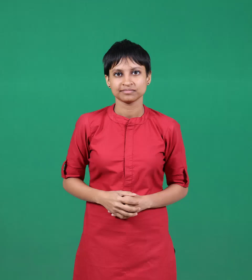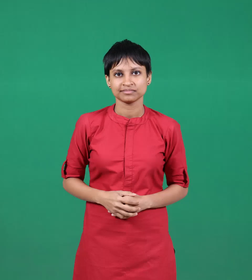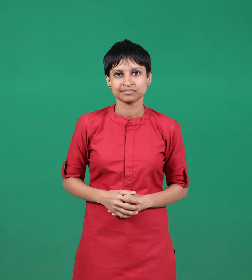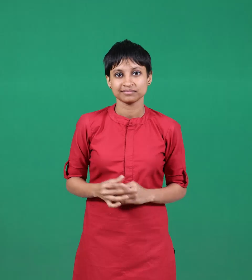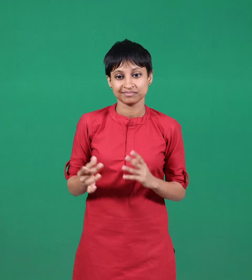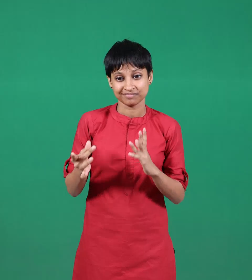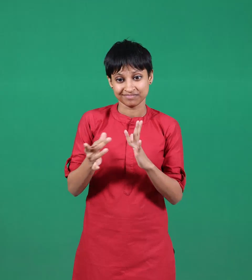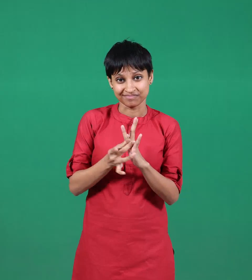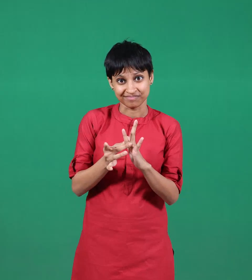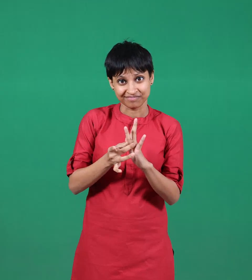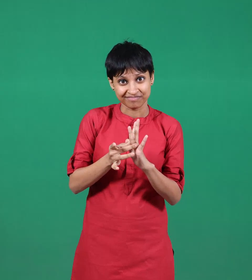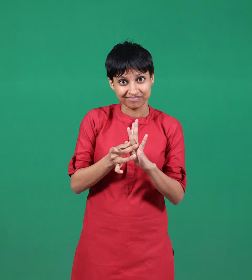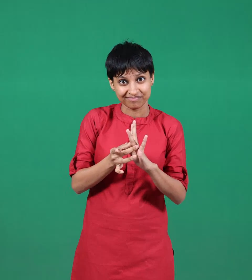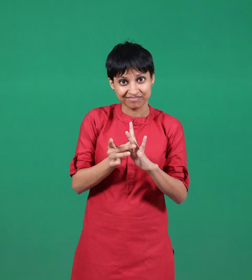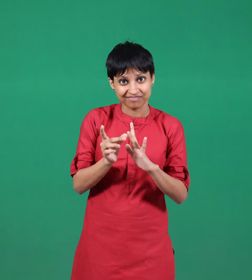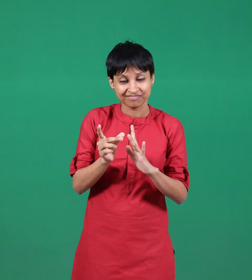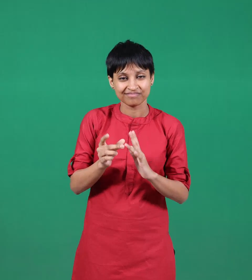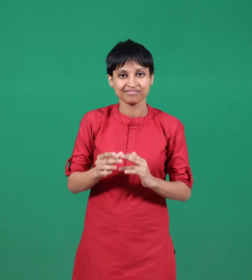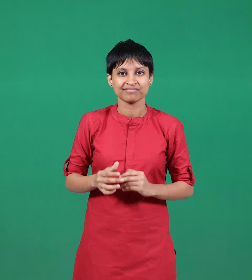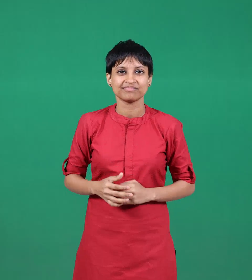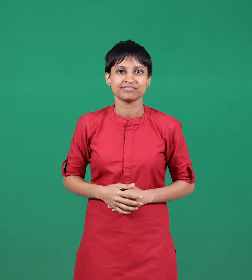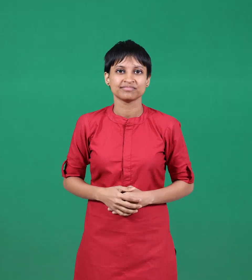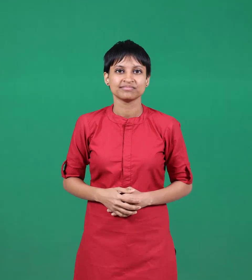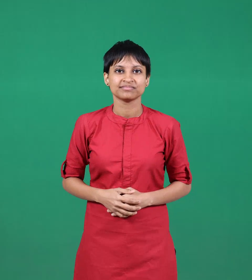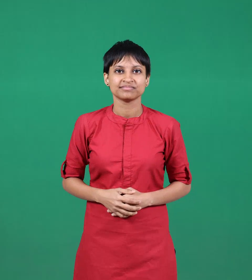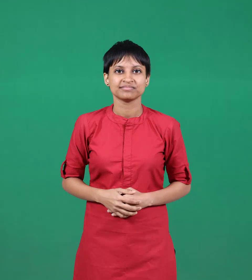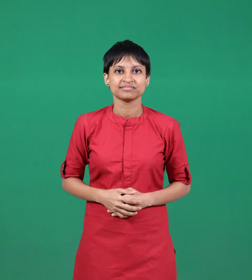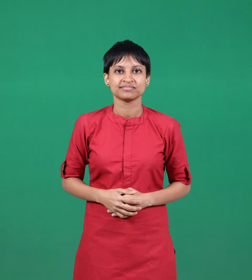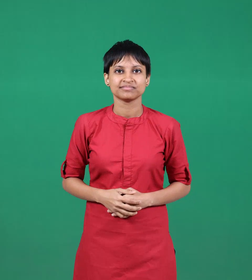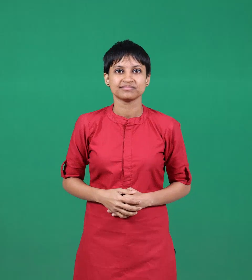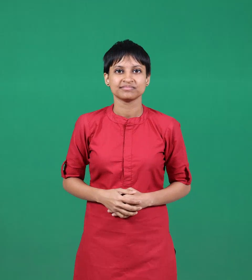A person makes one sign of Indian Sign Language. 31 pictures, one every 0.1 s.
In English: ring
